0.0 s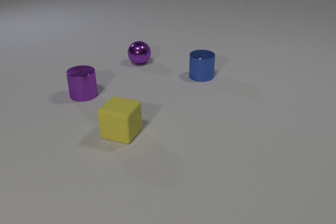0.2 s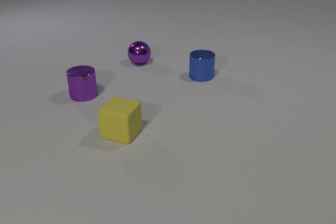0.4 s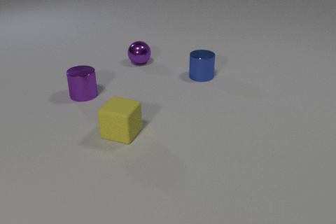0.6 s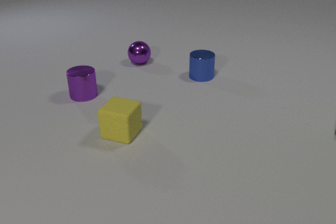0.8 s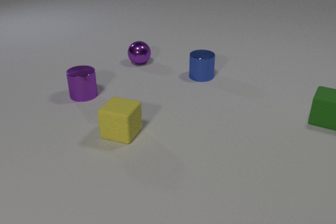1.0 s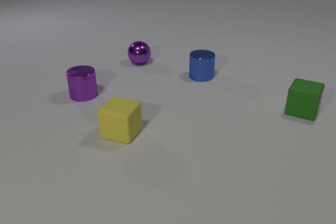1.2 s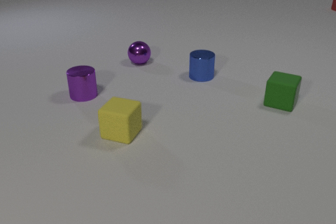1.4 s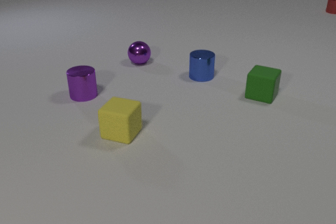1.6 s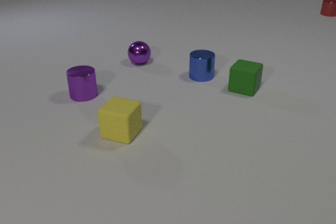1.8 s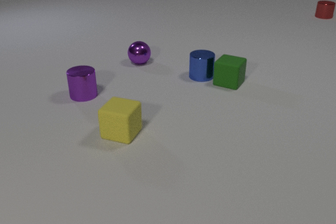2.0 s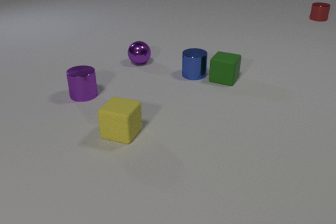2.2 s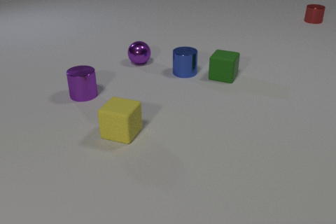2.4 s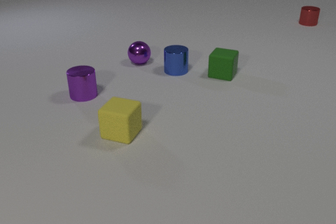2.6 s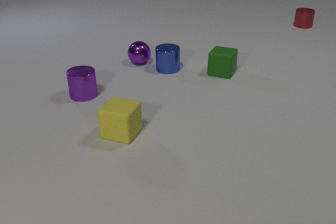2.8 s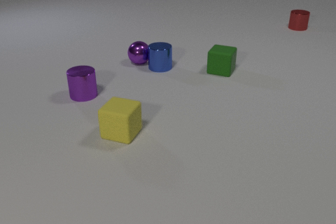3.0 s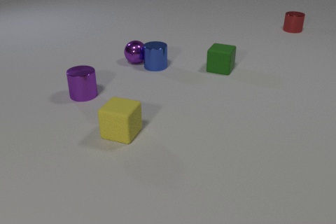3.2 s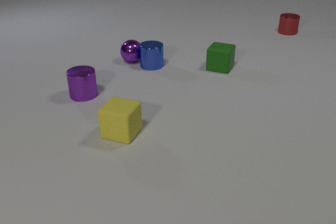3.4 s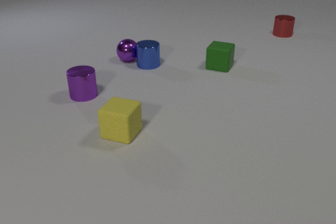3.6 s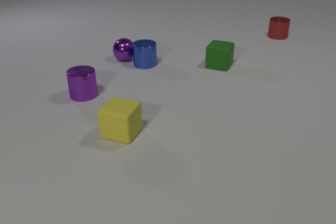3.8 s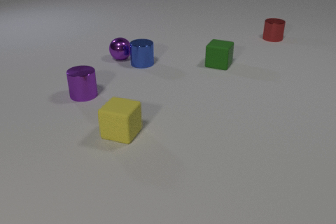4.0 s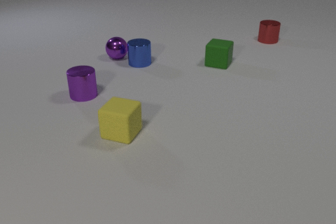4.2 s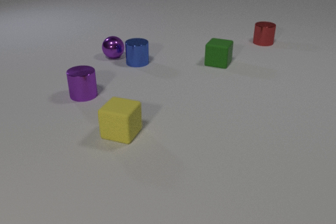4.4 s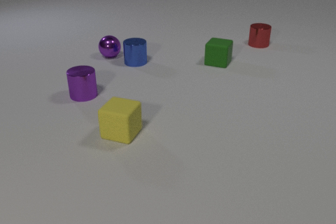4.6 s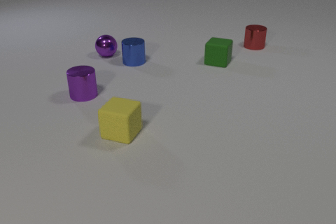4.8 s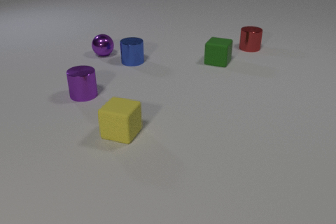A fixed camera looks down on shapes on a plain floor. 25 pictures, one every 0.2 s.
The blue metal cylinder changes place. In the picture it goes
to the left.
The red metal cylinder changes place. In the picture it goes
toward the camera.
0.0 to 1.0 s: The green rubber cube comes in at the right edge, slides to the left and away from the camera.
1.0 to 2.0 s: The green rubber cube slides to the left and away from the camera. The blue metal cylinder slides to the left. The red metal cylinder slides toward the camera and to the left. The green rubber cube and the blue metal cylinder collide.
2.0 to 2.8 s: The green rubber cube slides away from the camera. The blue metal cylinder slides to the left and away from the camera. The red metal cylinder slides toward the camera and to the left.
2.8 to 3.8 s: The green rubber cube slides away from the camera. The blue metal cylinder slides to the left and away from the camera. The red metal cylinder slides toward the camera and to the left. The purple metal sphere rolls to the left and away from the camera. The blue metal cylinder and the purple metal sphere collide.
3.8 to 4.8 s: The green rubber cube slides away from the camera. The blue metal cylinder slides to the left and away from the camera. The red metal cylinder slides toward the camera and to the left. The purple metal sphere rolls to the left and away from the camera.
How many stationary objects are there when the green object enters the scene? 4.
What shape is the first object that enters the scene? cube.
What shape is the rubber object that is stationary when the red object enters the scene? cube.
